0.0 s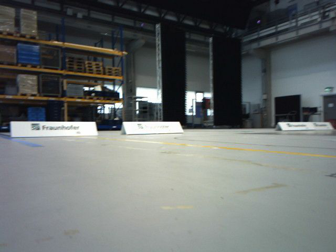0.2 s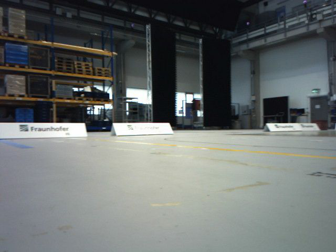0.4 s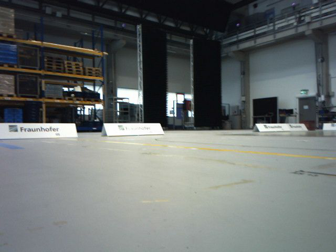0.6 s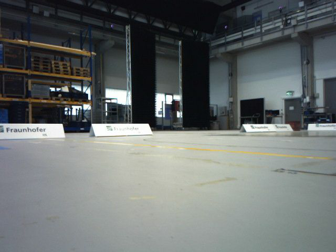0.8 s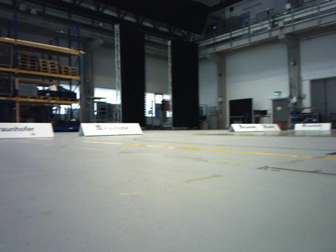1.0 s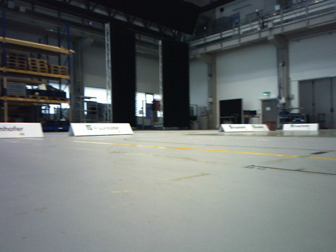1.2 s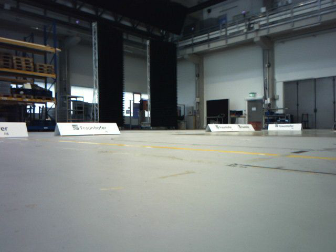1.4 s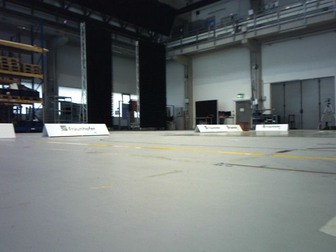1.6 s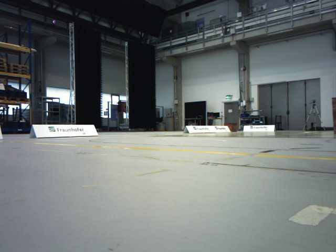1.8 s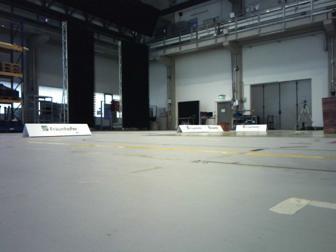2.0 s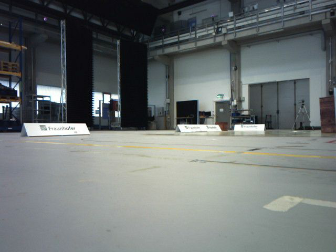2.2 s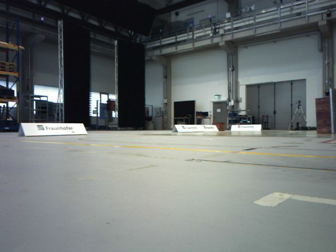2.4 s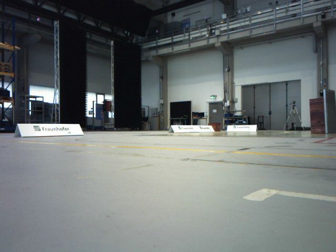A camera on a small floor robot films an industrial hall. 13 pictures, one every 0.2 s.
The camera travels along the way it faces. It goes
backward.
0.0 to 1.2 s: The camera swings to its right by about 15 degrees, and the scene slides to the left. It travels backward, about 0.2 m, so what stands in front gets smaller.
1.2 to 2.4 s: The camera travels backward, about 0.2 m, so what stands in front gets smaller.
The film runs backward here.
